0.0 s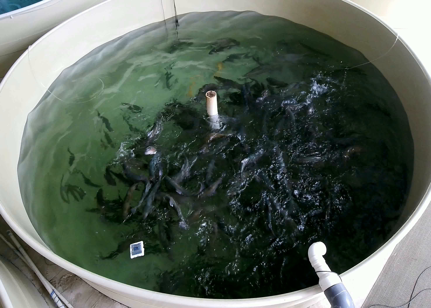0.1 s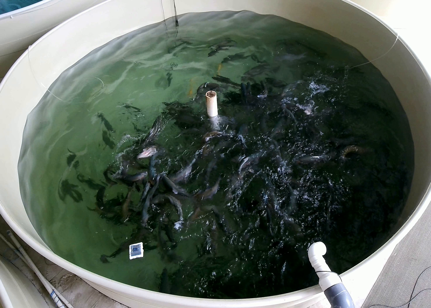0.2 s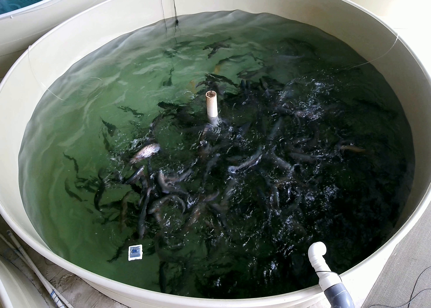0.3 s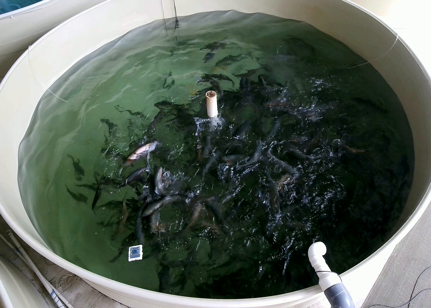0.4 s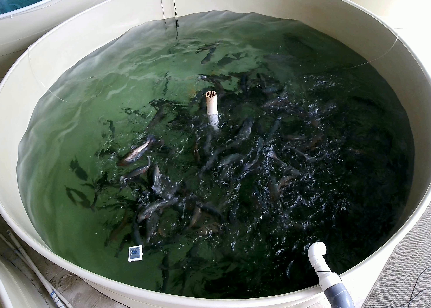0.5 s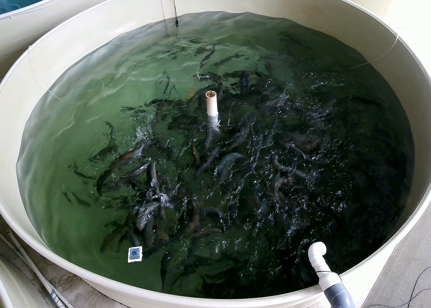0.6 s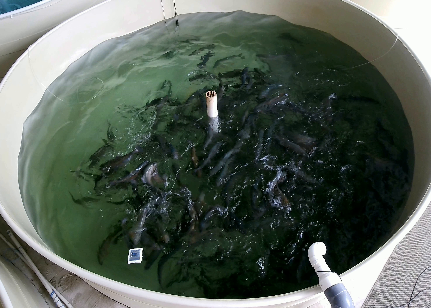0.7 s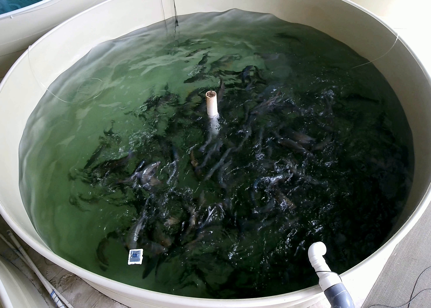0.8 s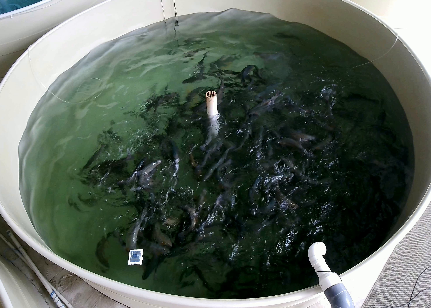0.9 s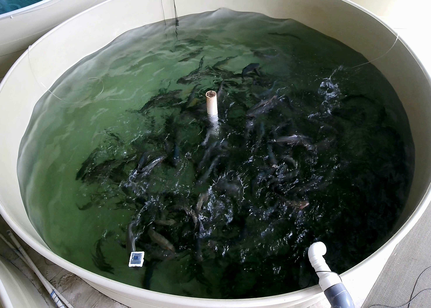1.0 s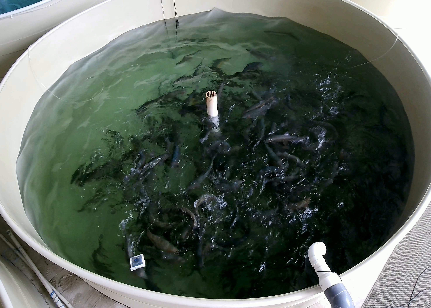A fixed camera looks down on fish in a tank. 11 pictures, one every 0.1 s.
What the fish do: Strong feeding.
